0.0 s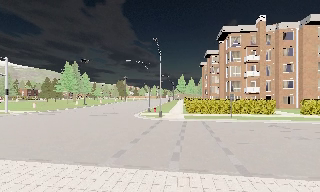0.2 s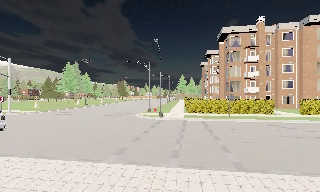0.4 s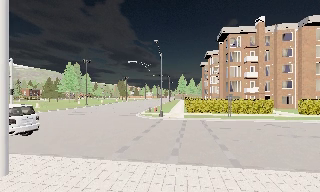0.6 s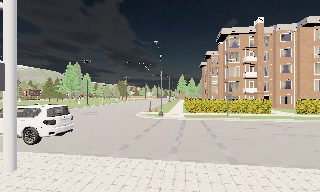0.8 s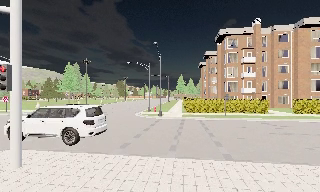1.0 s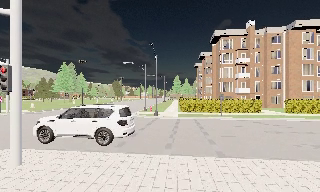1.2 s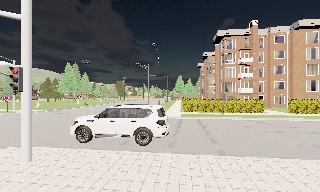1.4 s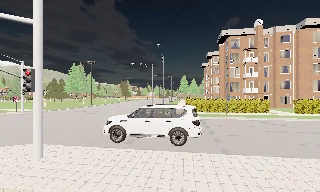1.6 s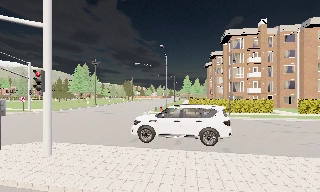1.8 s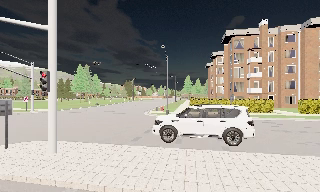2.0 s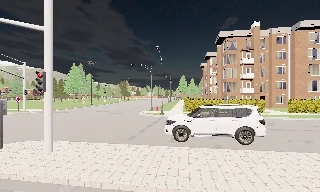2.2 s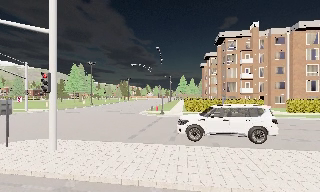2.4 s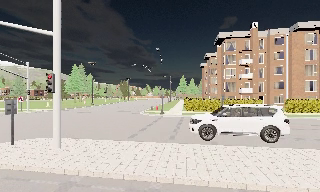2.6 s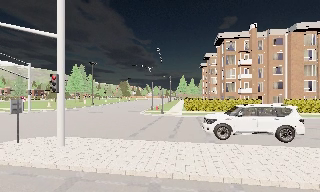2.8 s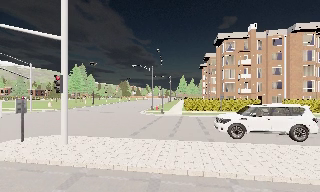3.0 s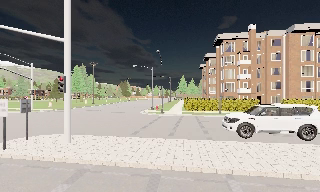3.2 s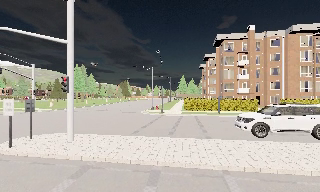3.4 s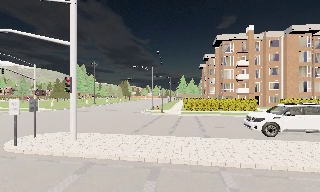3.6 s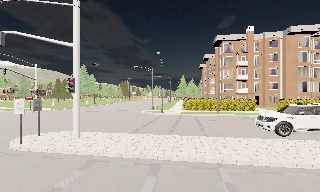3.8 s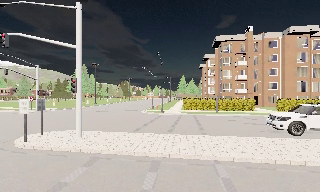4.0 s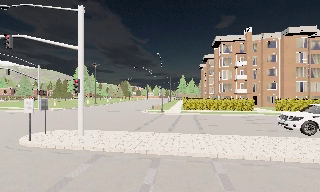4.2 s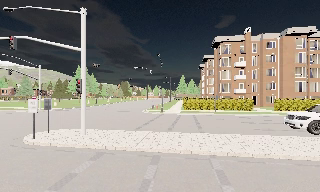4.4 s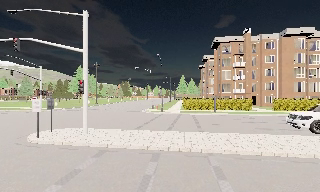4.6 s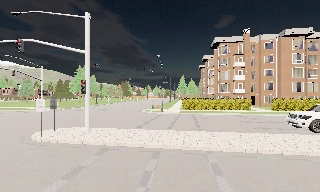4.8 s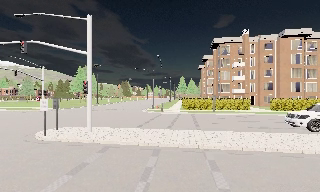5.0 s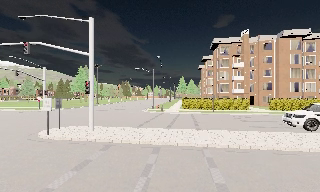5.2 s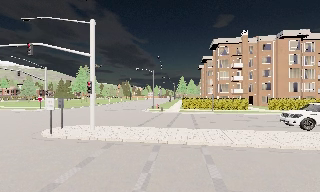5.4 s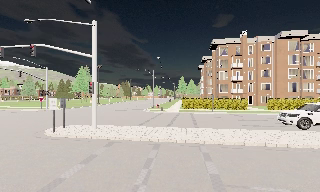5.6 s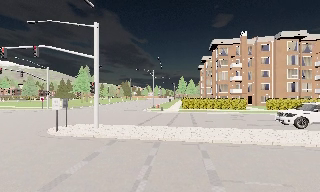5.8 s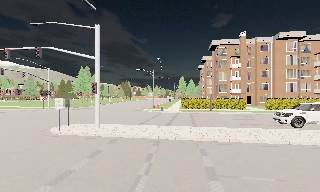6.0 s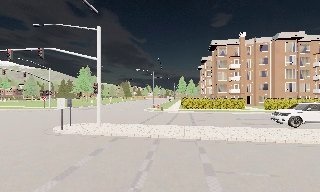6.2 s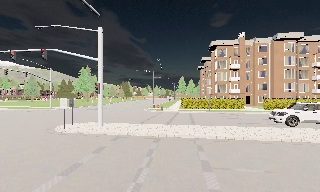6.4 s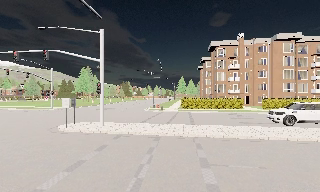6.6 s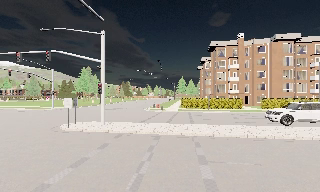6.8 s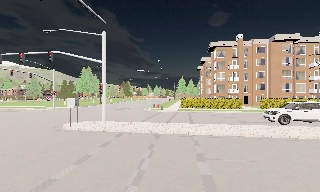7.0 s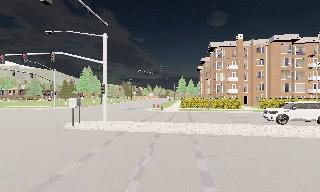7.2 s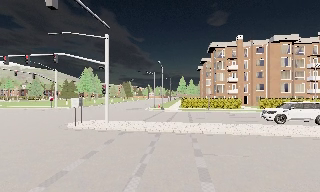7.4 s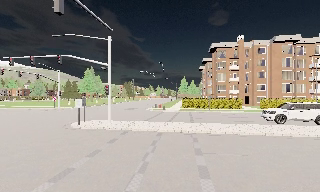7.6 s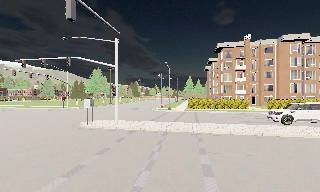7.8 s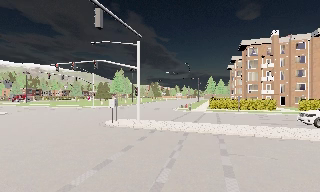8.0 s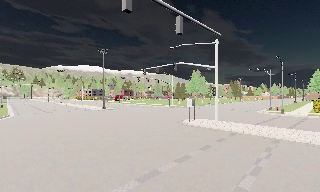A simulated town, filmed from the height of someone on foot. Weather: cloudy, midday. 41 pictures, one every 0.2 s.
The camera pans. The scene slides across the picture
to the right.
The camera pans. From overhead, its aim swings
counterclockwise.
0.0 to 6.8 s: The camera travels backward, about 9 m, so what stands in front gets smaller.
6.8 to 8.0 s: The scene slides to the right, as the camera pans about 35 degrees to its left. It travels backward, about 1.5 m.
The film runs backward here.
